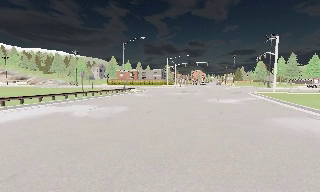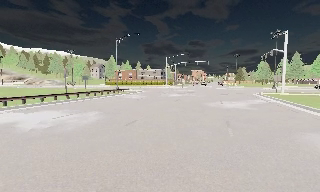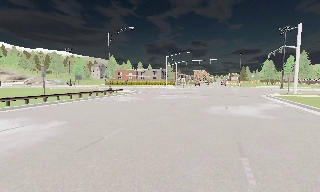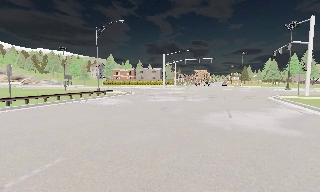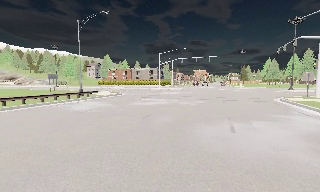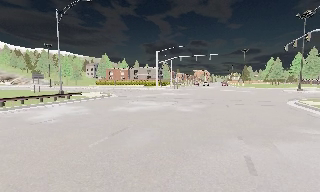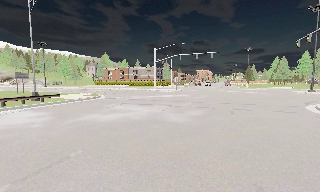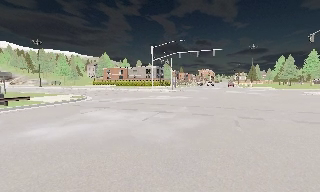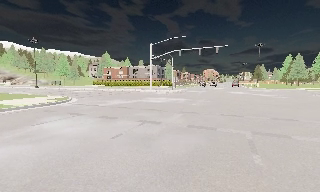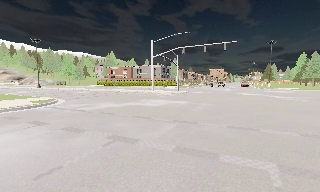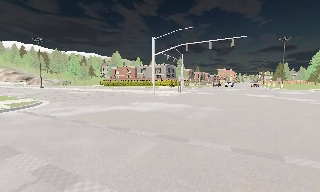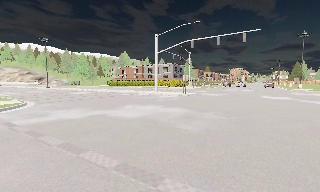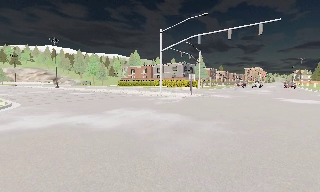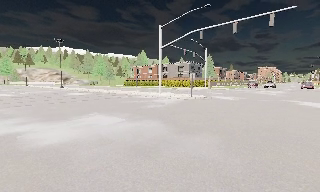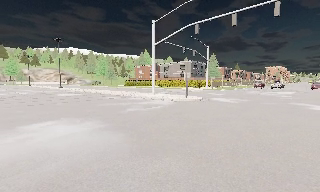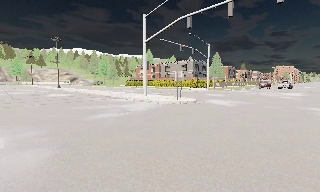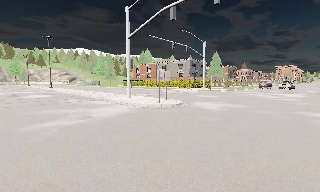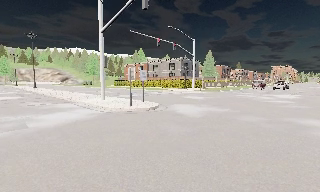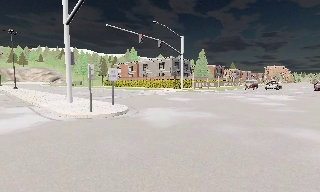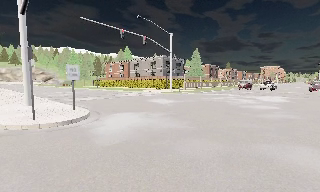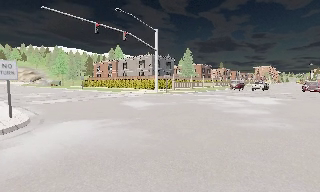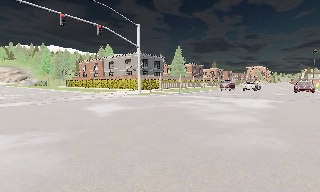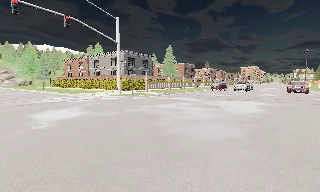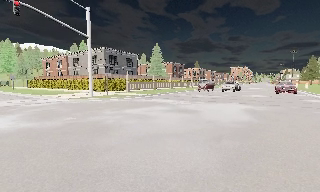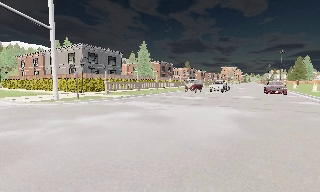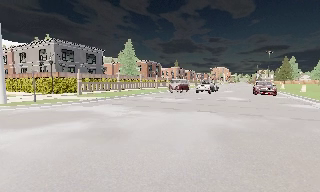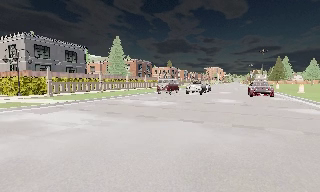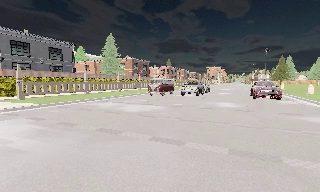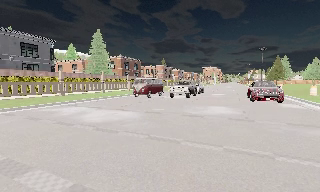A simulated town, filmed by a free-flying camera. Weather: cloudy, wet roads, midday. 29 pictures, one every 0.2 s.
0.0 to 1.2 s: The camera travels forward, about 14 m, so what stands in front looms larger.
1.2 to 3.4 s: The camera pans to its left, which is counterclockwise from overhead, by about 20 degrees. It travels forward and to its right, about 25 m, so what stands in front looms larger.
3.4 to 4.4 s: The camera travels forward and to its right, about 11 m, so what stands in front looms larger.
4.4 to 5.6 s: The camera pans to its right, which is clockwise from overhead, by about 10 degrees. It travels forward and to its right, about 14 m, so what stands in front looms larger.
The film runs backward here.
